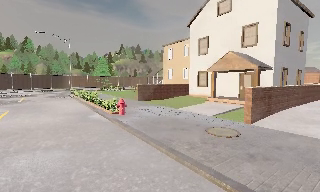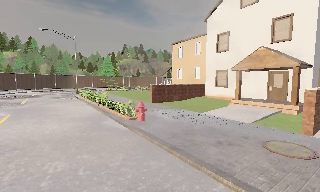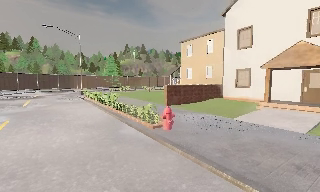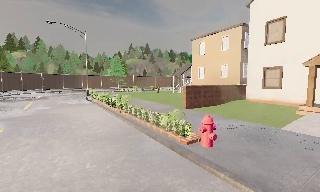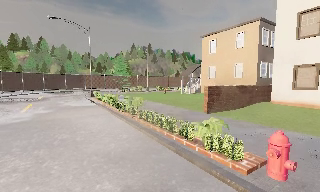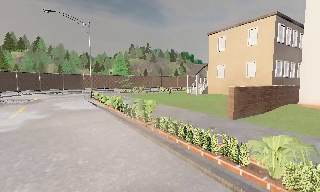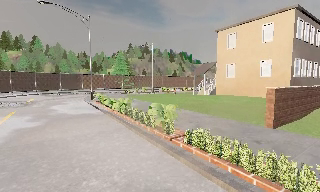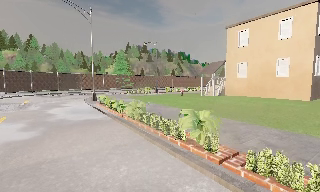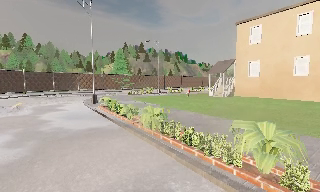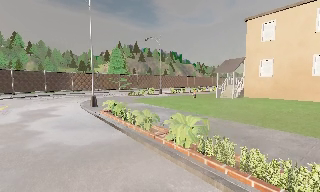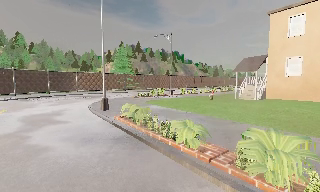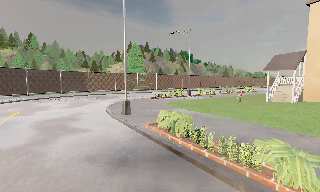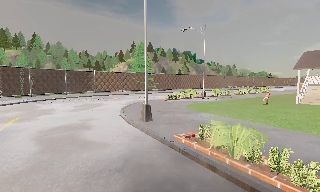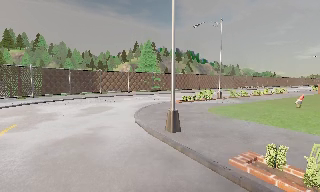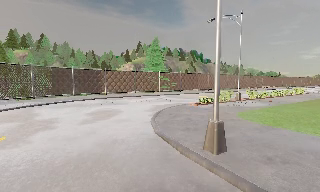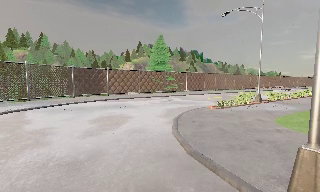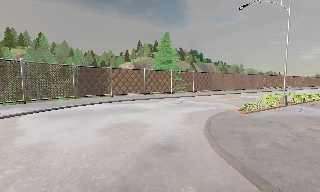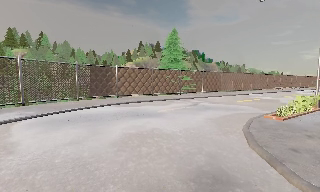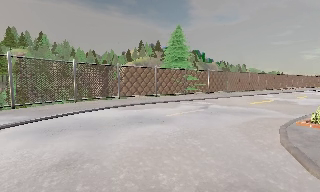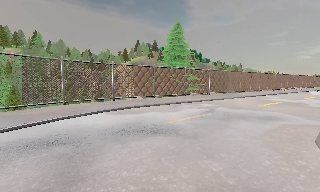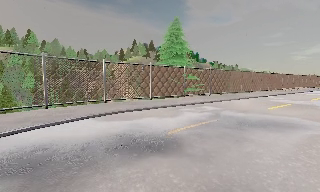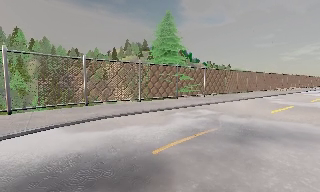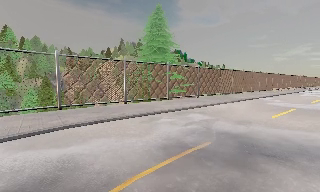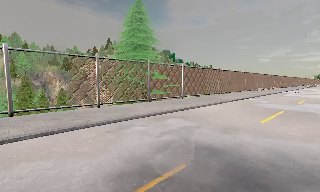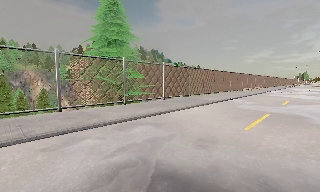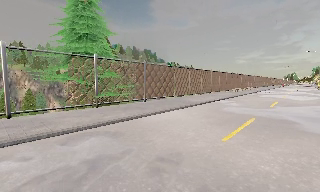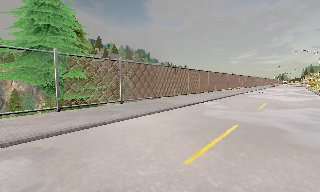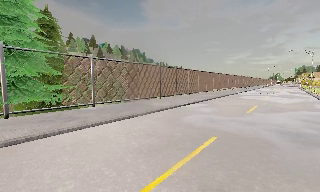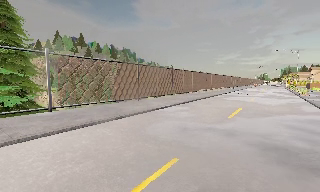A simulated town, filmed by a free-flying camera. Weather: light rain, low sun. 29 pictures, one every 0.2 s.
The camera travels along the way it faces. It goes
forward.
0.0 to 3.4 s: The camera travels forward and to its left, about 25 m, so what stands in front looms larger.
3.4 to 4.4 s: The camera travels forward, about 7 m, so what stands in front looms larger.
4.4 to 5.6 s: The camera pans to its right, which is clockwise from overhead, by about 15 degrees. It travels forward and to its right, about 10 m, so what stands in front looms larger.
The film runs forward here.
